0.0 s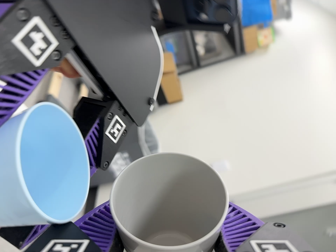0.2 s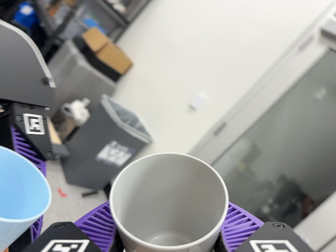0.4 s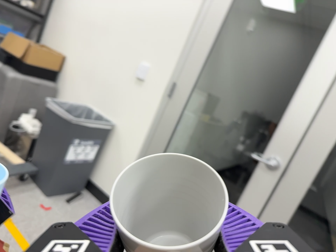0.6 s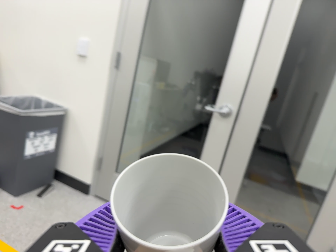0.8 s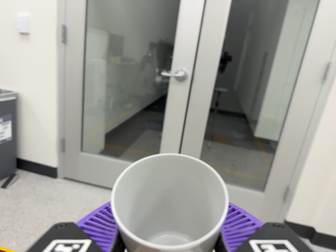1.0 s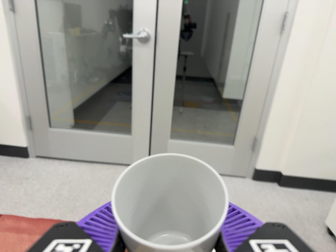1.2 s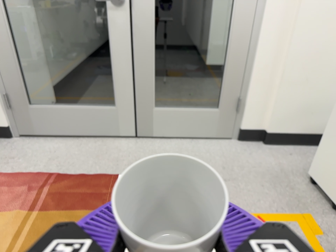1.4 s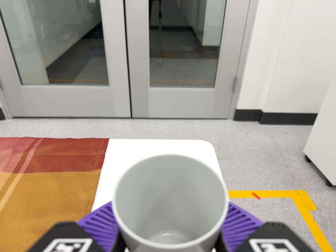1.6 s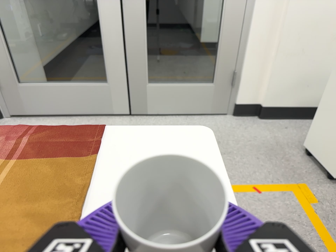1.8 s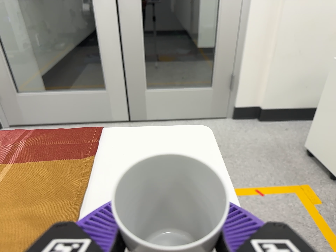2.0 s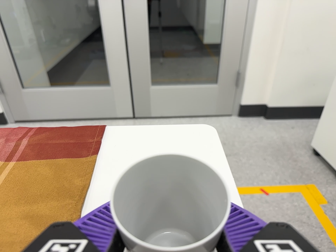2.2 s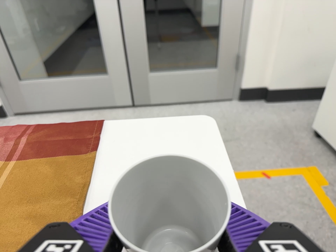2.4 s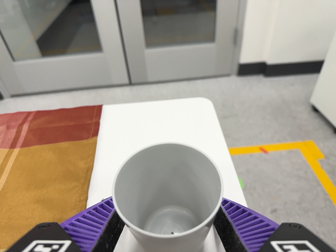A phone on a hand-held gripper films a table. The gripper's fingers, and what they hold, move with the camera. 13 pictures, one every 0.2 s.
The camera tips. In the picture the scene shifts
upward.
The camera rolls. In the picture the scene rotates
counterclockwise.
0.0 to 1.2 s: The camera pans to its right by about 40 degrees. It travels toward the bottom of its view and to its right, about 32 cm, so close, fixed things drift upward. Its aim tips toward the bottom of its view by about 40 degrees, and the scene shifts upward. It rolls about its line of sight by about 85 degrees, and the scene rotates counterclockwise.
1.2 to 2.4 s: The camera travels toward the bottom of its view, about 6 cm, so close, fixed things drift upward. Its aim tips toward the bottom of its view by about 10 degrees, and the scene shifts upward.
The film runs forward here.
